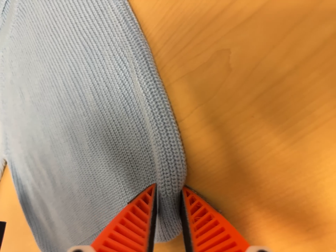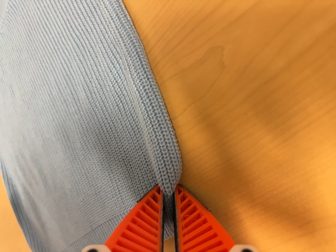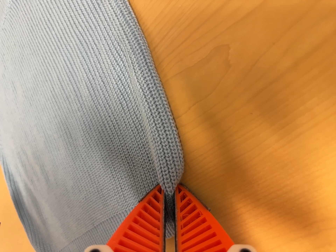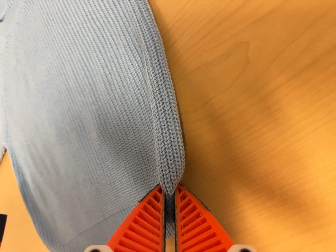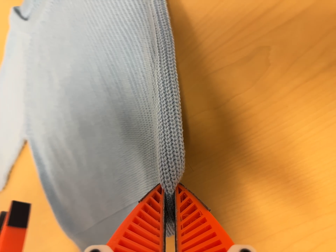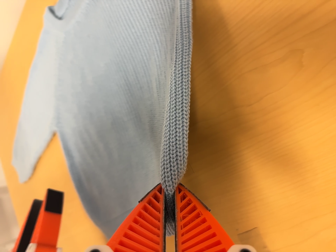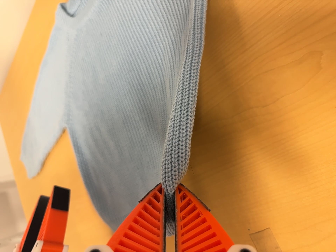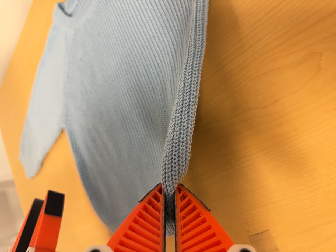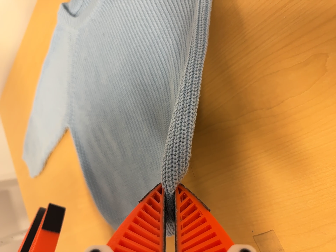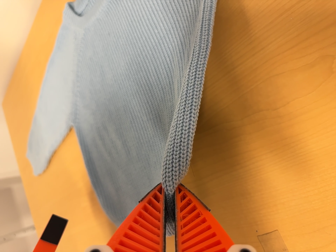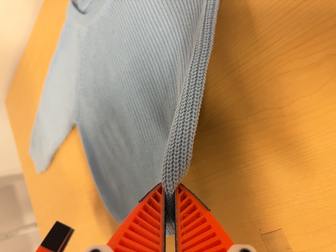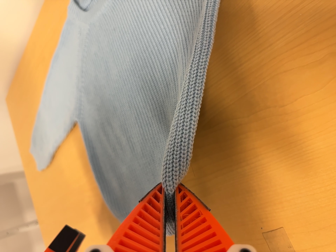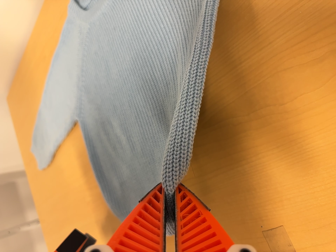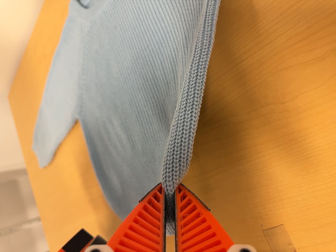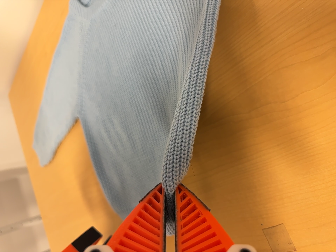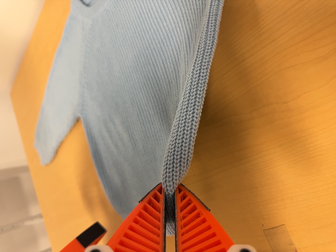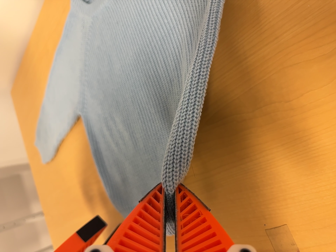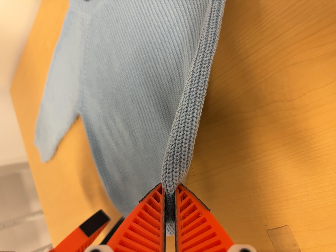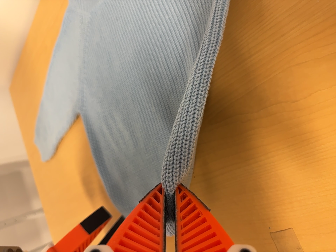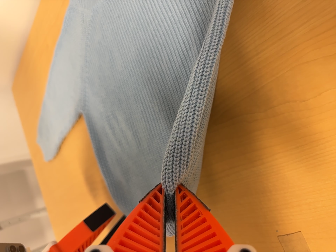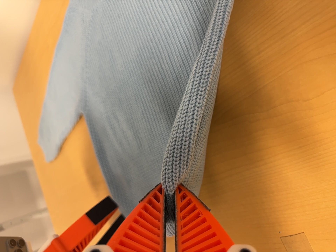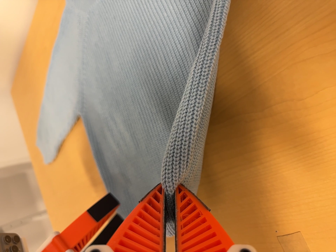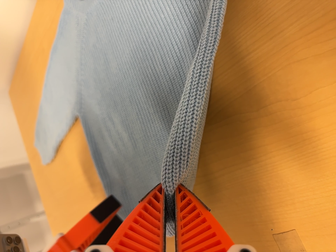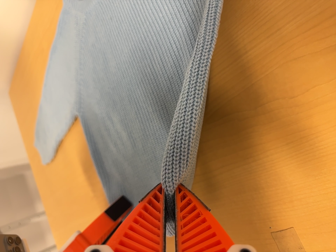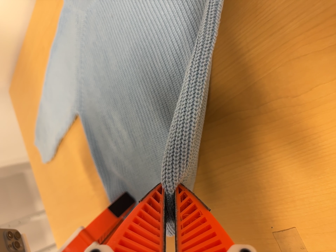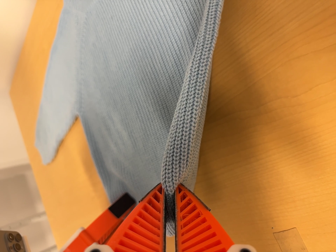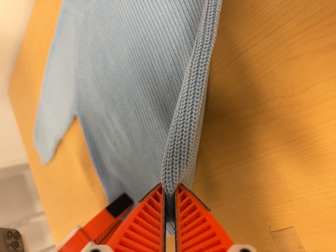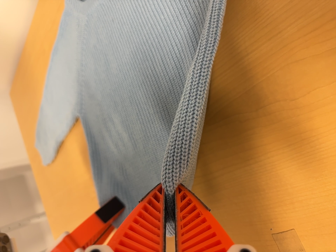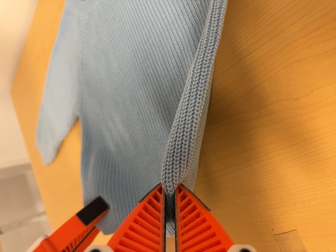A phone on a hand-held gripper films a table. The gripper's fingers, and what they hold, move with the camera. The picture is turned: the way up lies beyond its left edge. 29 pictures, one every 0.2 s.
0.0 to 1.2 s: The camera travels to its left and backward, about 9 cm, so close, fixed things drift to the right.
1.2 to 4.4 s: The camera shifts only a little, or ends up much as it began.
4.4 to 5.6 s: The camera keeps its place and its aim.
The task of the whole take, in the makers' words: fold up.
The film runs forward here.
